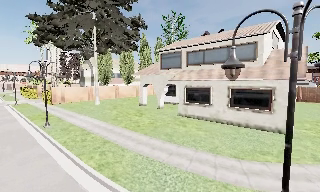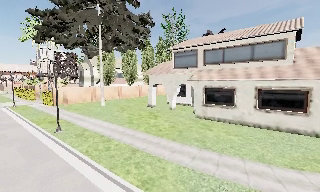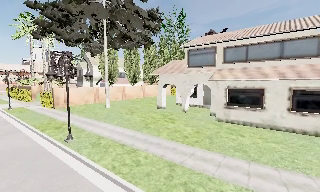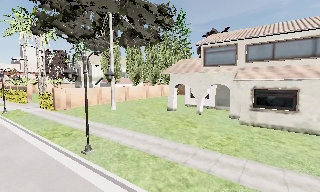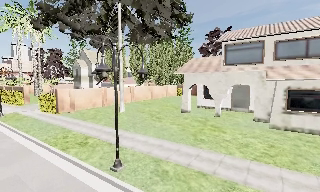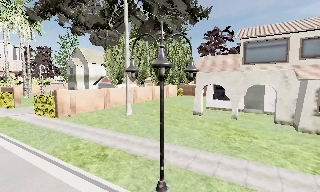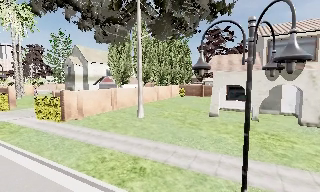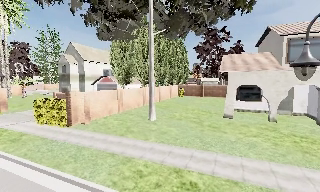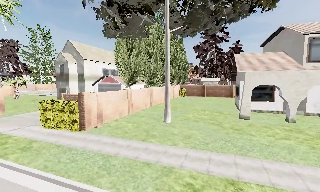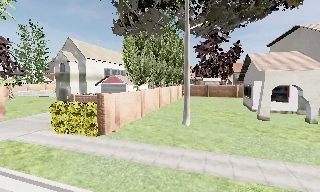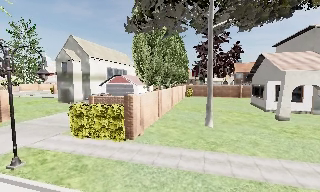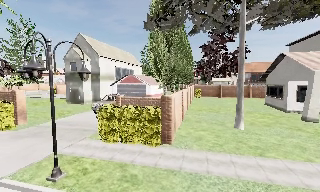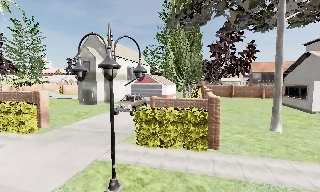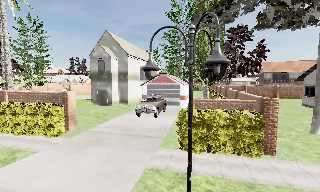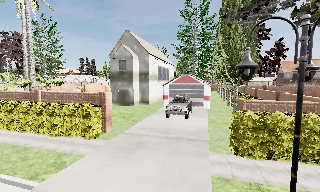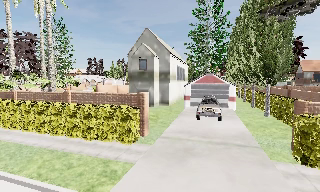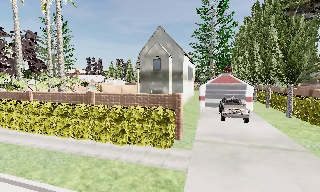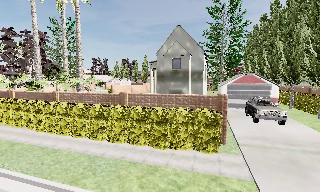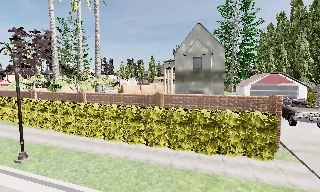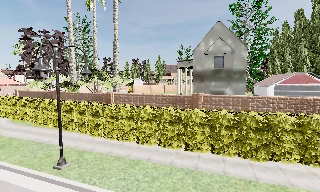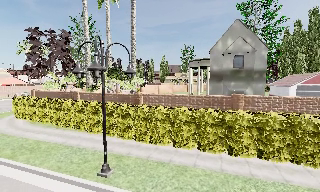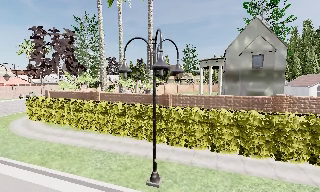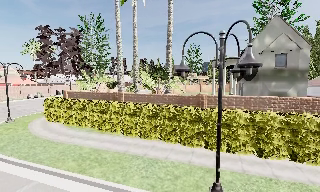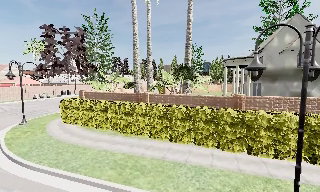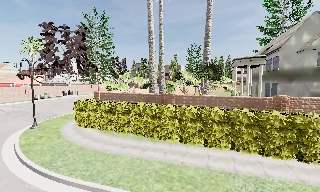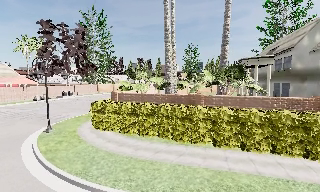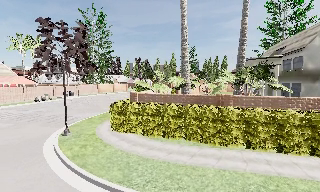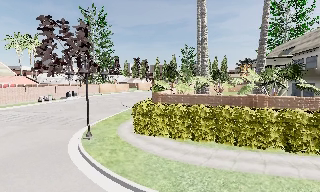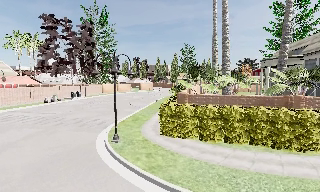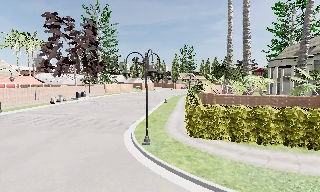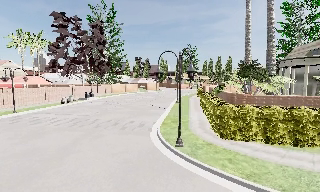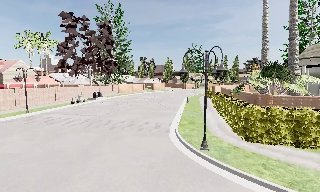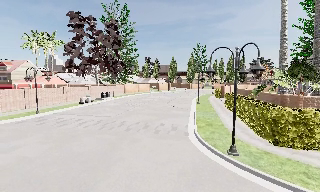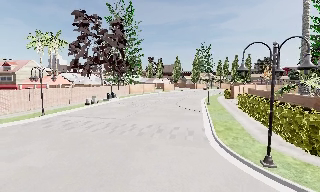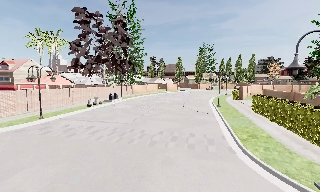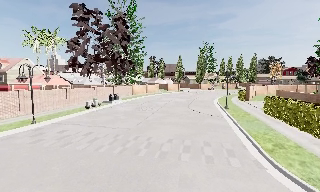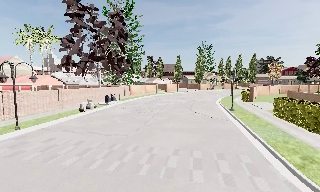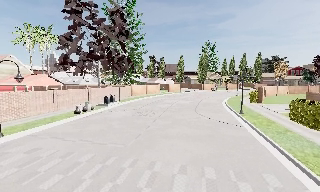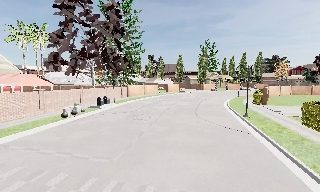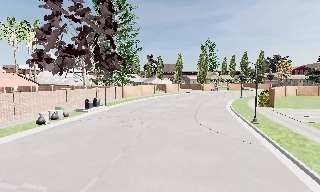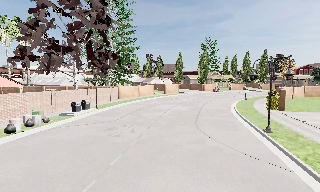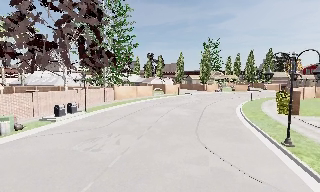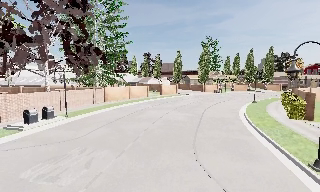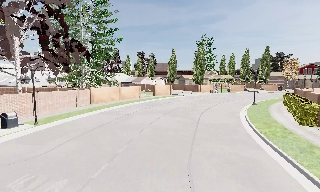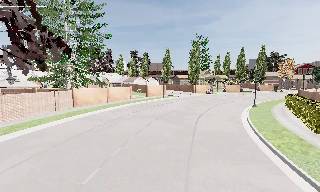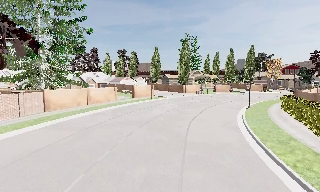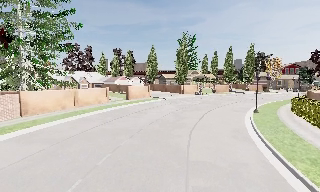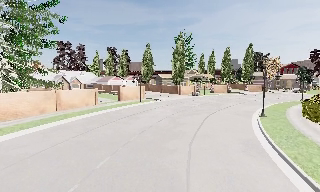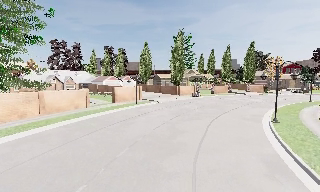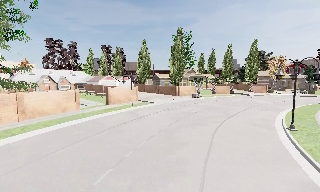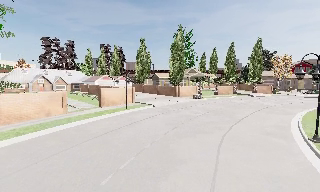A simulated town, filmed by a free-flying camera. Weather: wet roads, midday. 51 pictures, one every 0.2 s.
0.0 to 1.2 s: The camera pans to its right, which is clockwise from overhead, by about 15 degrees. It travels to its left and forward, about 14 m, so close, fixed things drift to the right.
1.2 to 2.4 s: The camera pans to its right, which is clockwise from overhead, by about 15 degrees. It travels to its left, about 13 m, so close, fixed things drift to the right.
2.4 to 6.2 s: The camera travels to its left, about 35 m, so close, fixed things drift to the right.
6.2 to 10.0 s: The camera travels forward, about 35 m, so what stands in front looms larger.
The film runs forward here.
